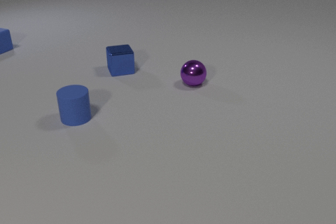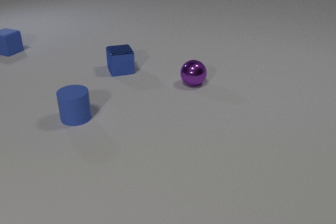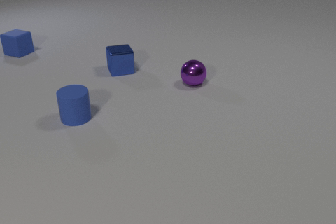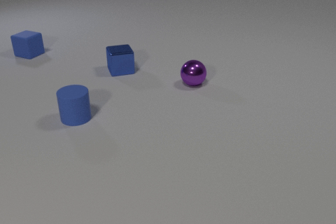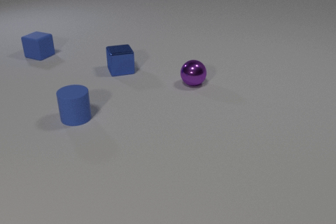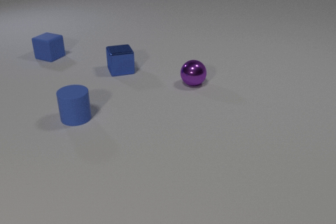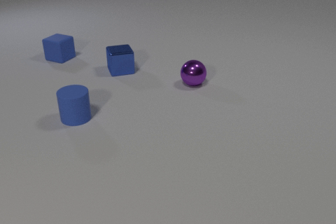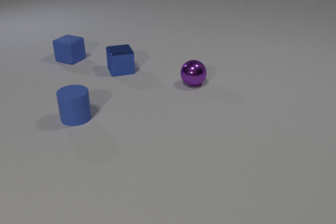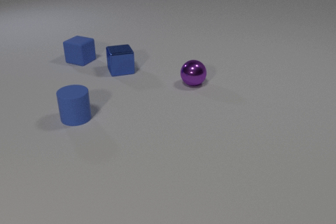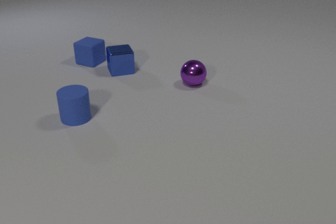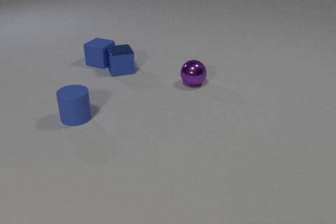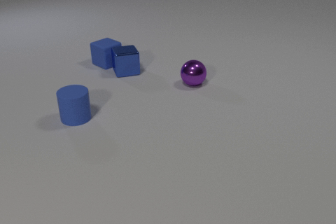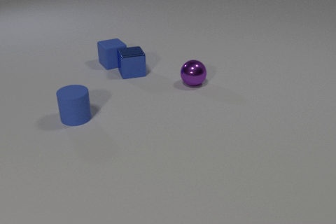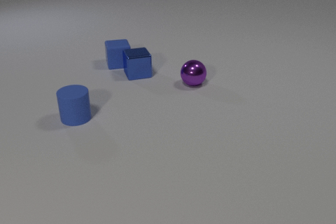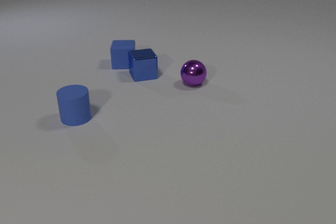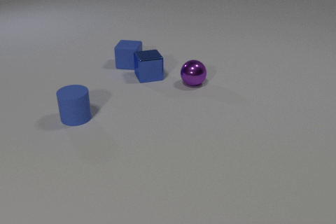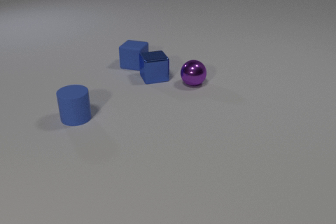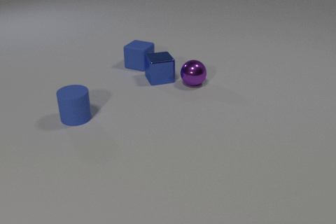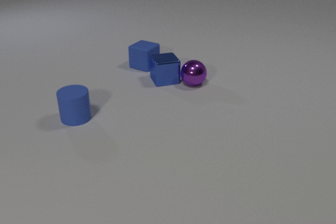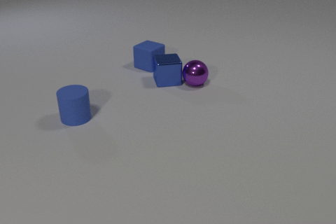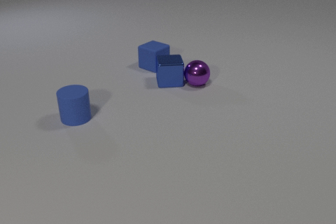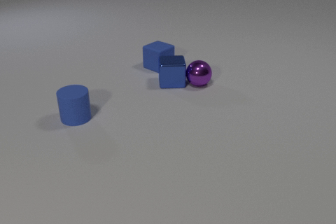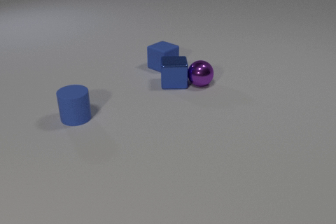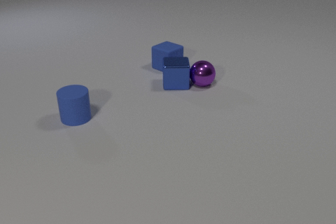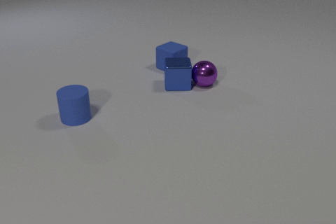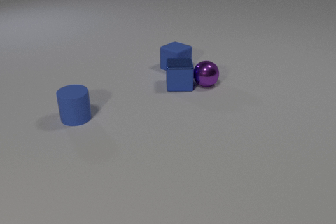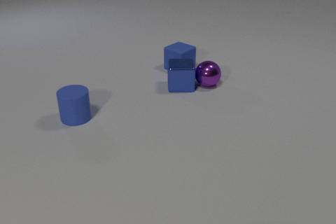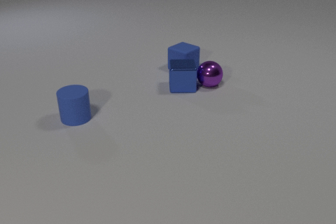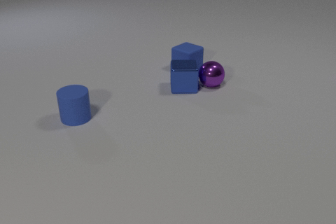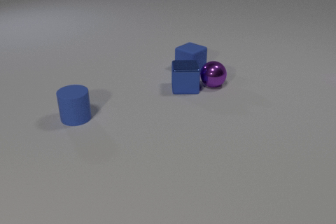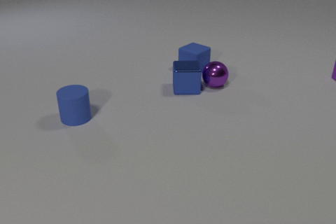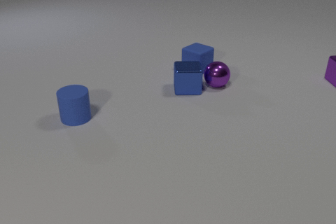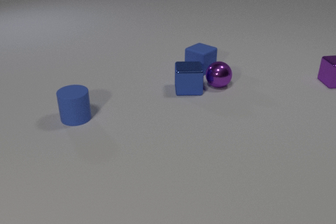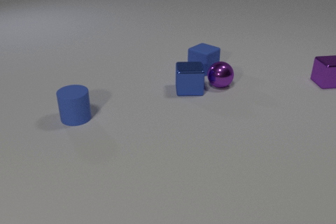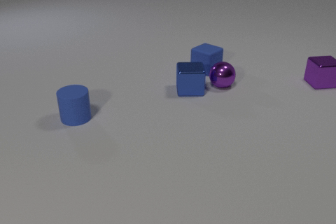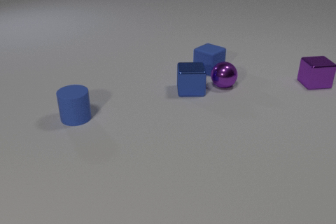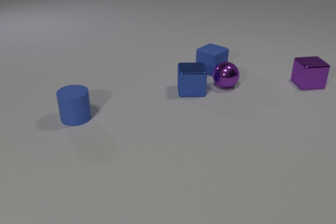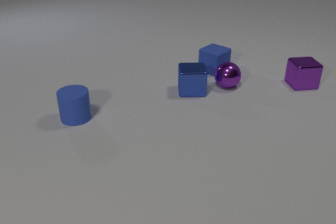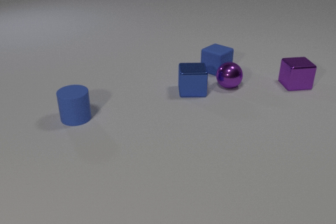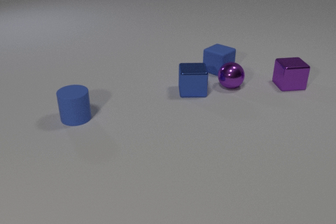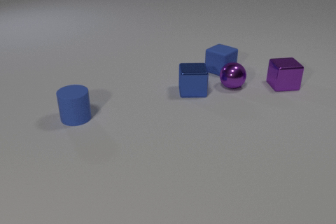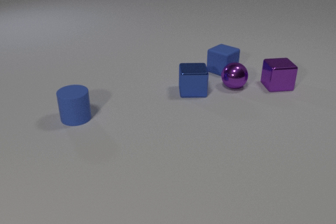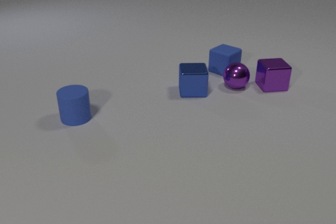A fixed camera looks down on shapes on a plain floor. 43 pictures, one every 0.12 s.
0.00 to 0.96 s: The blue rubber cube slides to the right and toward the camera.
0.96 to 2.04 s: The blue rubber cube slides to the right, spins clockwise seen from above by about 90 degrees, its near face sliding to the left. The blue metal cube slides to the right and toward the camera. The blue rubber cube and the blue metal cube collide.
2.04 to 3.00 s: The blue rubber cube slides to the right. The blue metal cube slides to the right and toward the camera. The purple metal sphere rolls to the right. The blue metal cube and the purple metal sphere collide.
3.00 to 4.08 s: The blue rubber cube slides to the right. The blue metal cube slides to the right and toward the camera. The purple metal sphere rolls to the right. The purple metal cube comes in at the right edge, slides to the left and toward the camera.
4.08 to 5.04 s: The blue rubber cube slides to the right. The purple metal sphere rolls to the right. The purple metal cube slides to the left and toward the camera.
What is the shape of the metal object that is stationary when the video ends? cube.
How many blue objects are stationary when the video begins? 2.
What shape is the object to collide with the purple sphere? cube.
